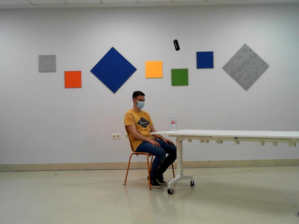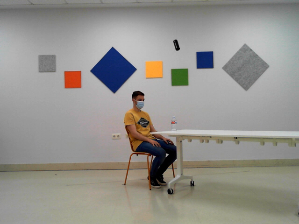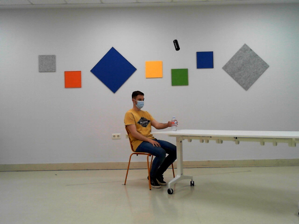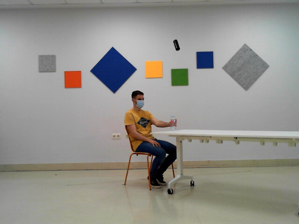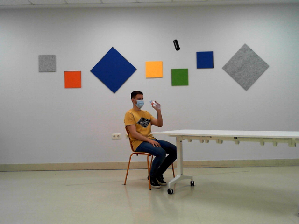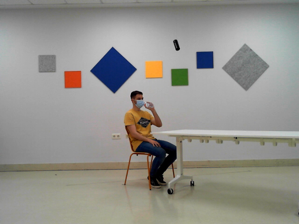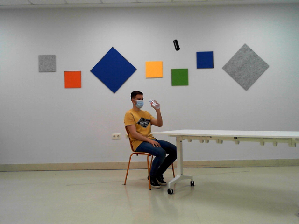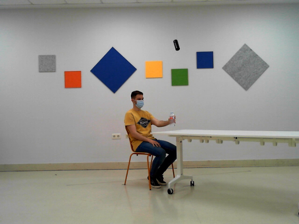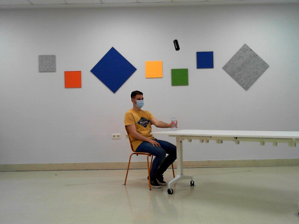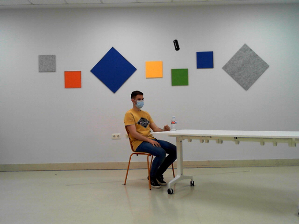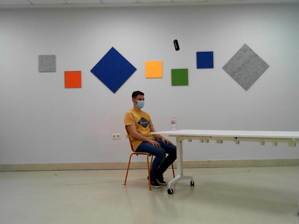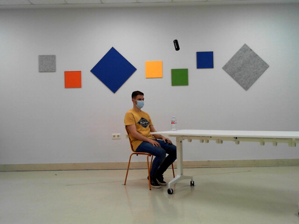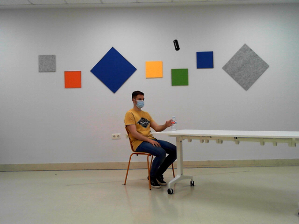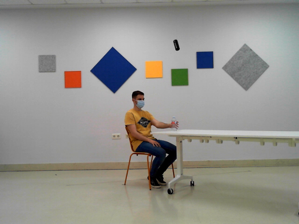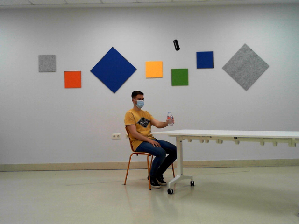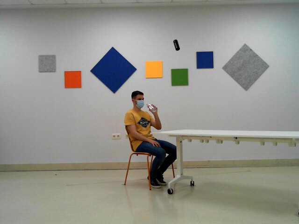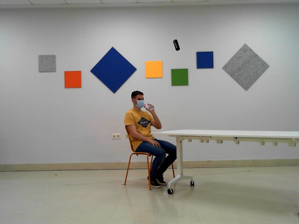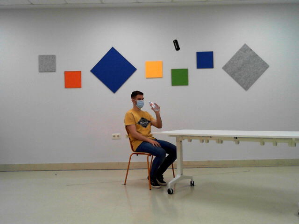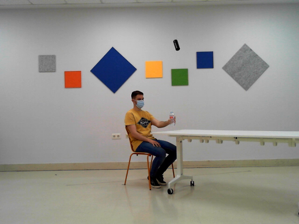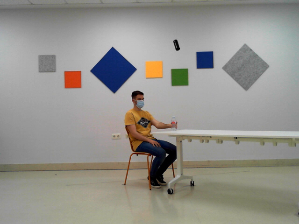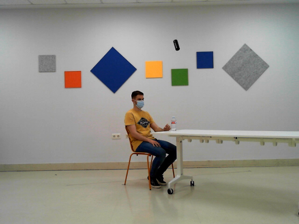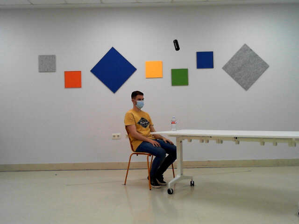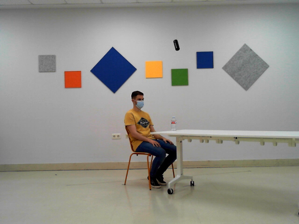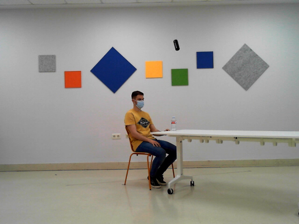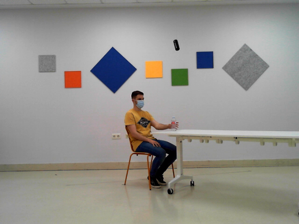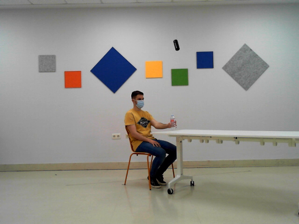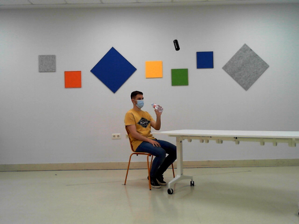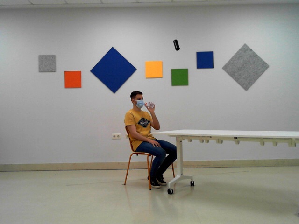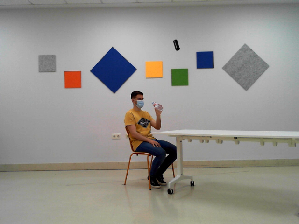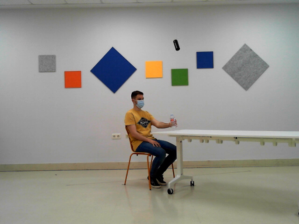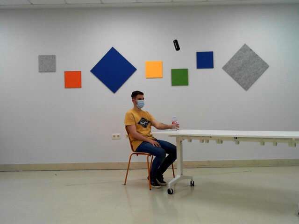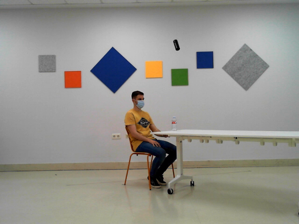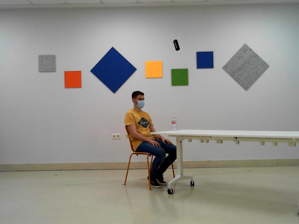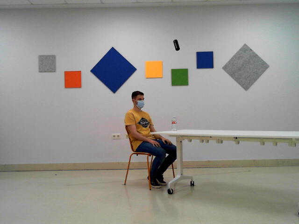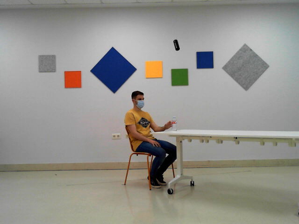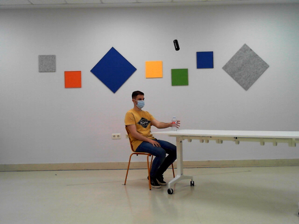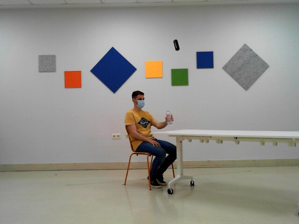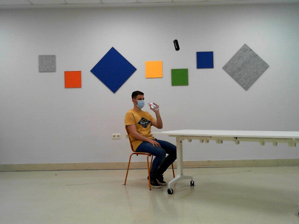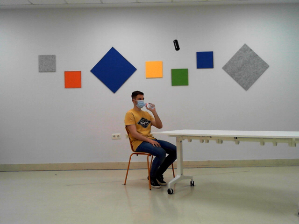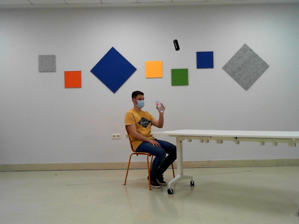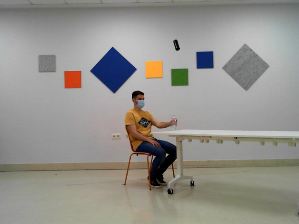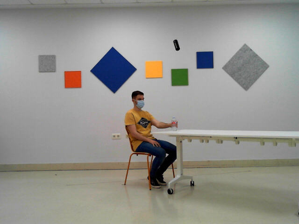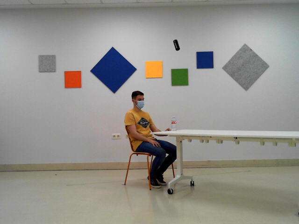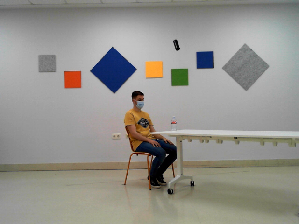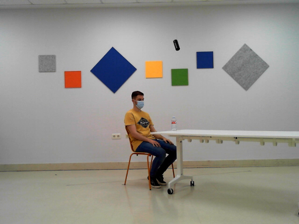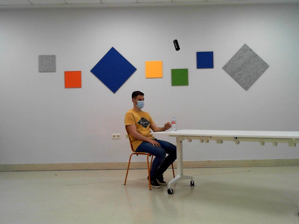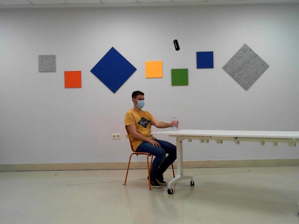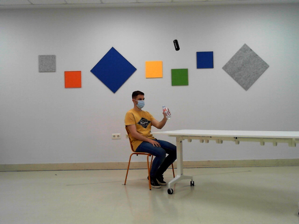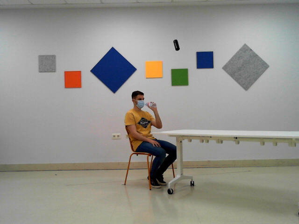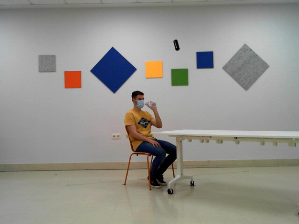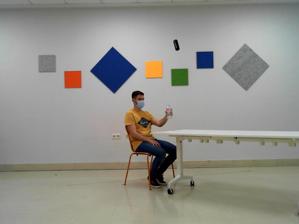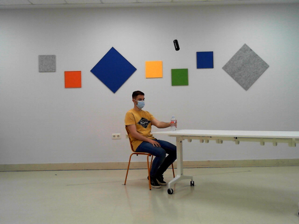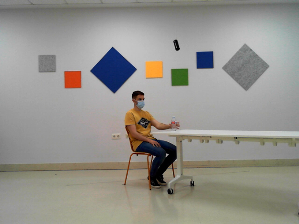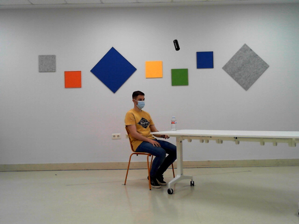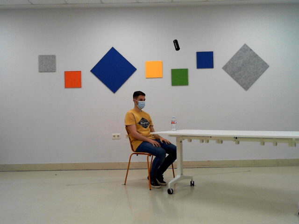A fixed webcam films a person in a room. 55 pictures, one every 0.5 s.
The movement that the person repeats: Drink from a bottle, left hand.
